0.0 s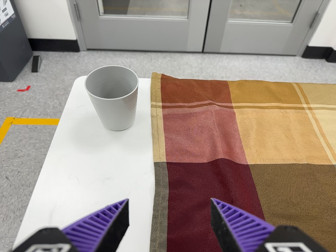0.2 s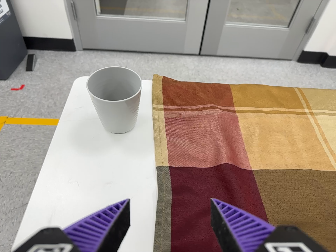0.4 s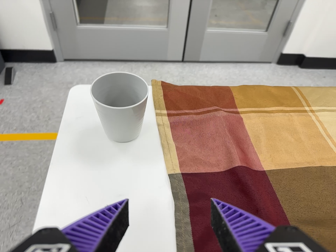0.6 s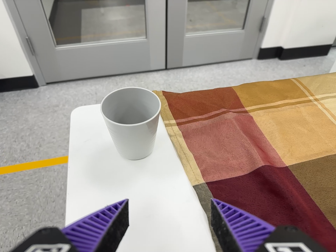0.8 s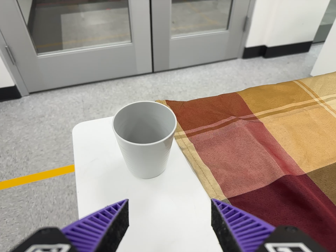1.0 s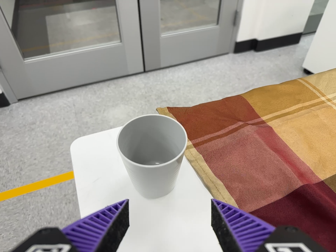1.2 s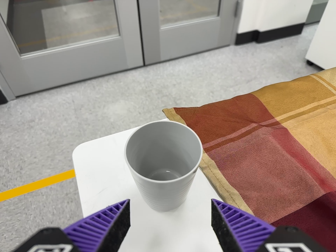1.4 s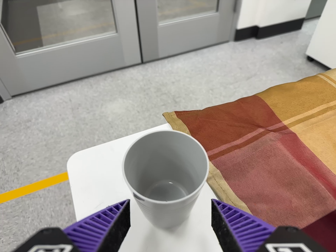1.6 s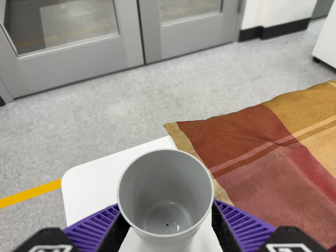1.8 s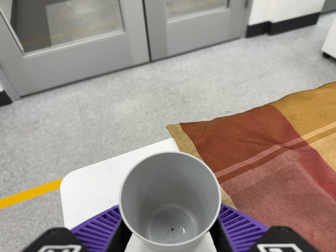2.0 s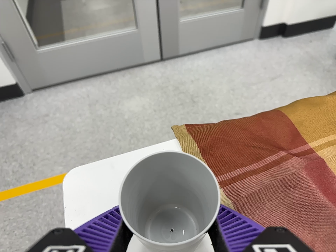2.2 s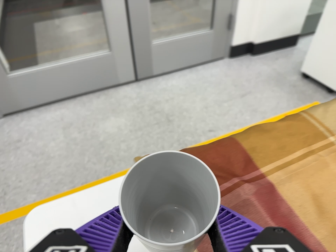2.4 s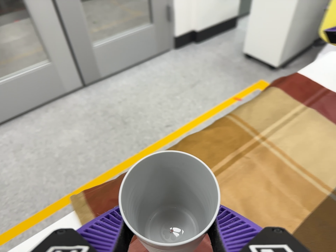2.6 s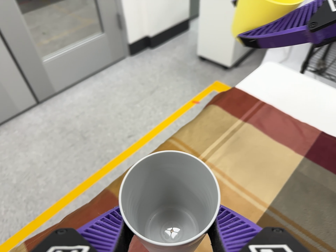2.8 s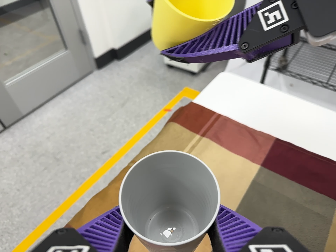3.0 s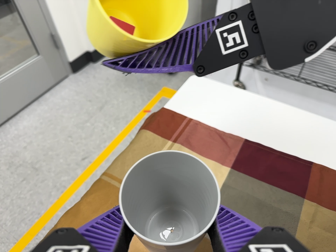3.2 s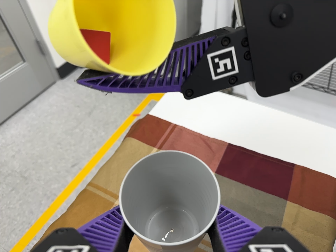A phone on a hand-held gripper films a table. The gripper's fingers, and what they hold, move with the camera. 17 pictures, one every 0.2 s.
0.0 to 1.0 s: The camera pans to its right by about 15 degrees. It travels to its left and forward, about 18 cm. It rolls about its line of sight by about 15 degrees, and the scene rotates counterclockwise.
1.0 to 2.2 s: The camera travels toward the top of its view and forward, about 10 cm, so close, fixed things drift downward.
2.2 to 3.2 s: The camera pans to its right by about 25 degrees. It travels to its right and toward the top of its view, about 26 cm, so close, fixed things drift to the left. It rolls about its line of sight by about 30 degrees, and the scene rotates counterclockwise.
The film runs forward here.
